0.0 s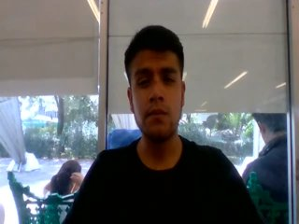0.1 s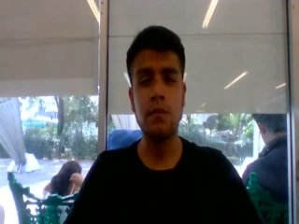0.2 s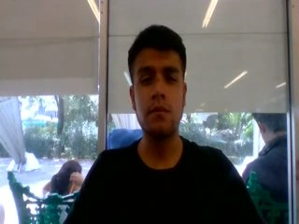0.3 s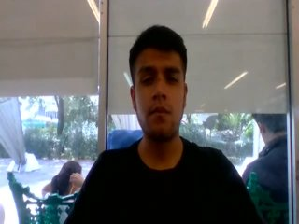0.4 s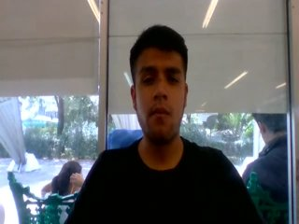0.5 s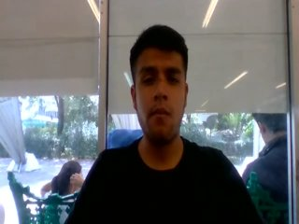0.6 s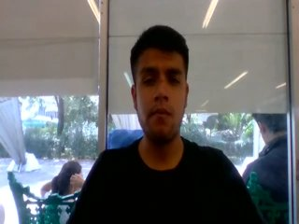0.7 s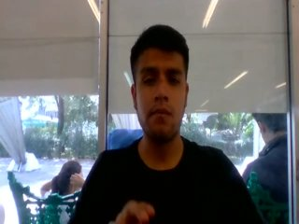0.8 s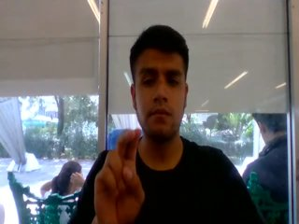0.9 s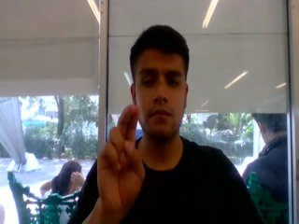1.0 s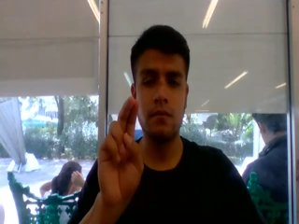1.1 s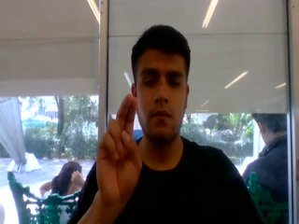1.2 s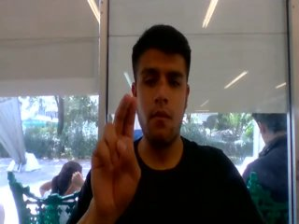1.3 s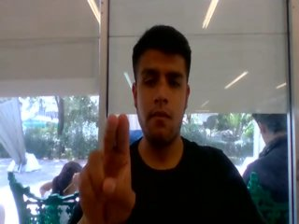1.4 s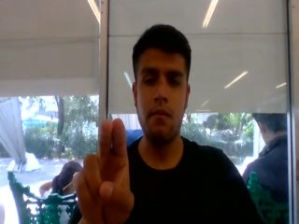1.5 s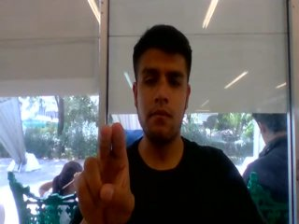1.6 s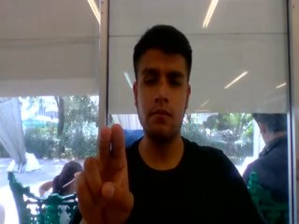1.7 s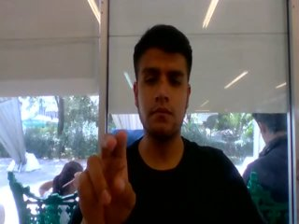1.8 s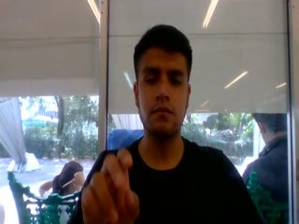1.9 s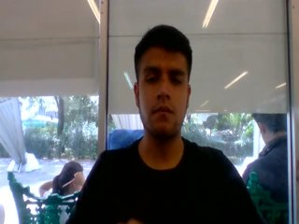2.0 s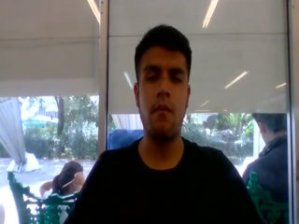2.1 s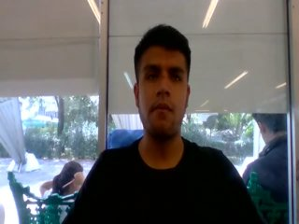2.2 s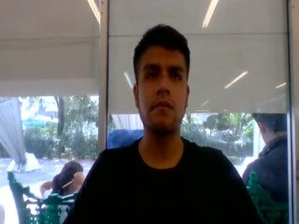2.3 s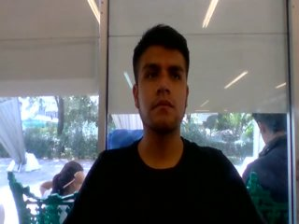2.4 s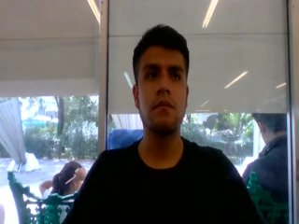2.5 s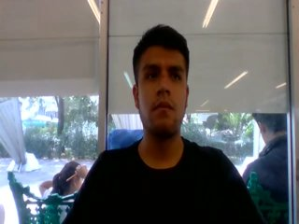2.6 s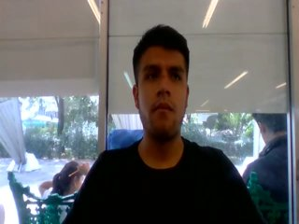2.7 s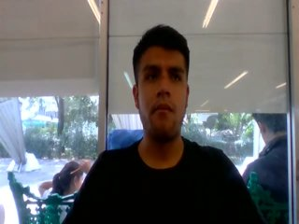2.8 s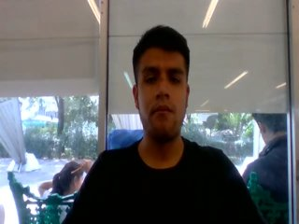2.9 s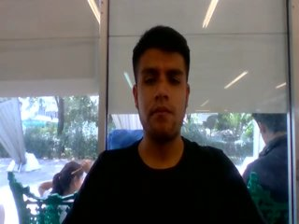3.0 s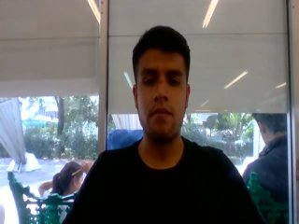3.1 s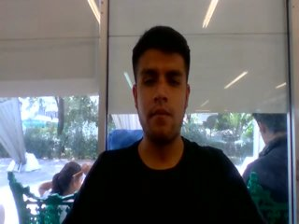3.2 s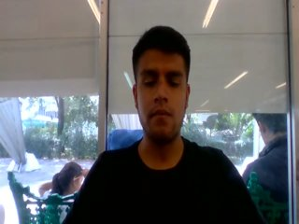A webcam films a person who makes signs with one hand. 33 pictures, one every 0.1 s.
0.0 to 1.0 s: Non-gesture.
1.1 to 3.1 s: Click with two fingers.
